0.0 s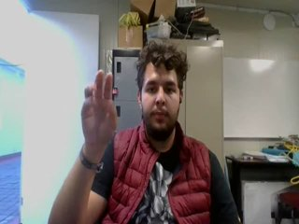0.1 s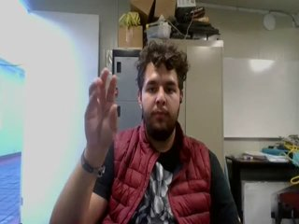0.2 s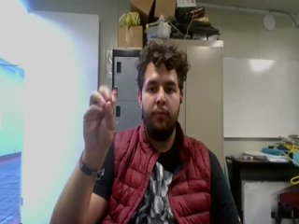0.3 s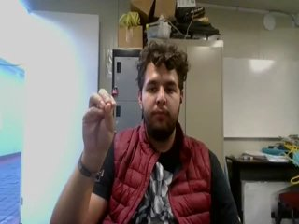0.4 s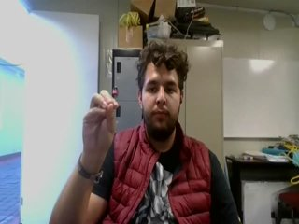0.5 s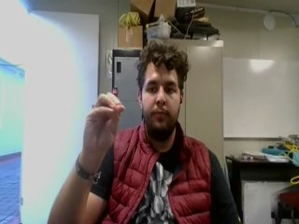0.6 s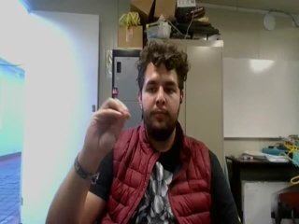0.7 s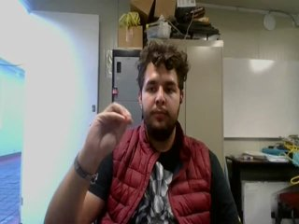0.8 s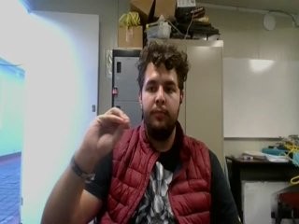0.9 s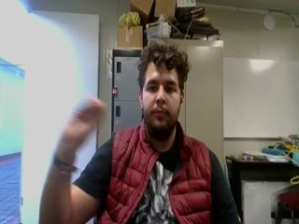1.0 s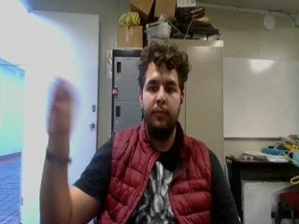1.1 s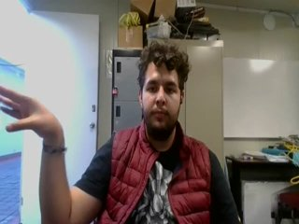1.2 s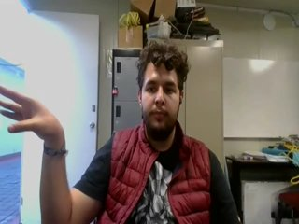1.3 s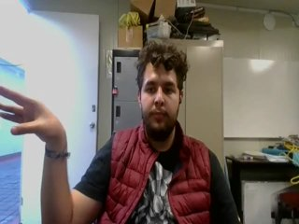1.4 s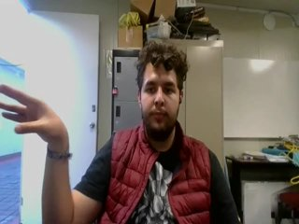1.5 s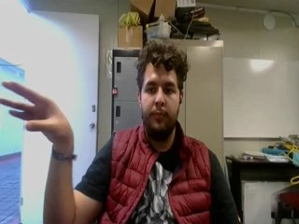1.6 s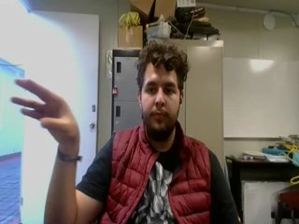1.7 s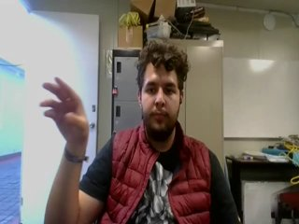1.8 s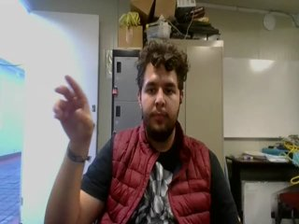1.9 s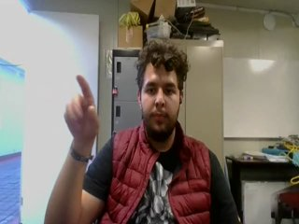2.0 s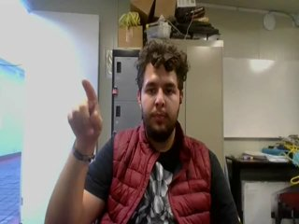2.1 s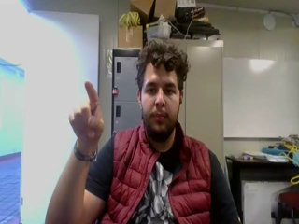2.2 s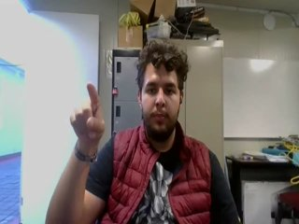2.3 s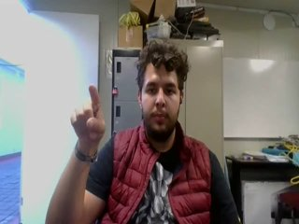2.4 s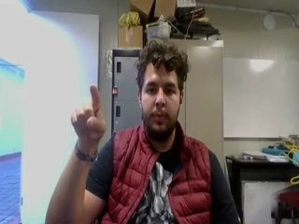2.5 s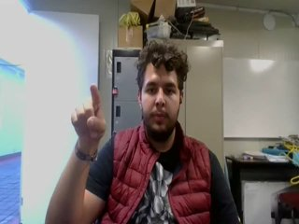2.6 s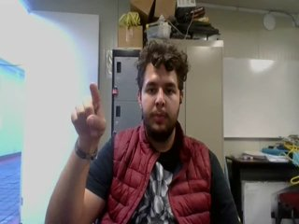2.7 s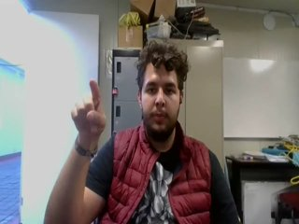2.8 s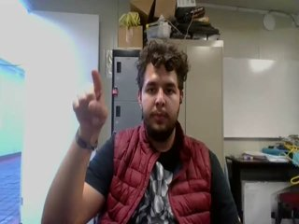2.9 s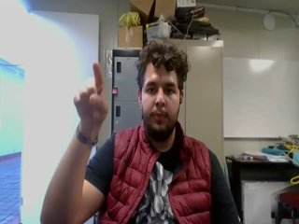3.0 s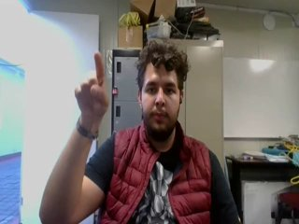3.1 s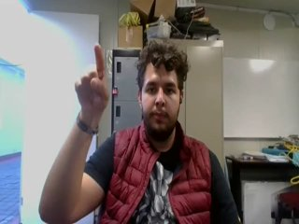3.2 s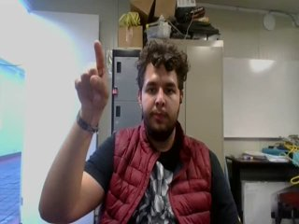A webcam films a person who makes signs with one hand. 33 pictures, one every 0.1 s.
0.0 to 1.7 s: On the screen the hand sweeps to the left. The name of the sign: Throw right.
1.8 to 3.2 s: Pointing with one finger.
